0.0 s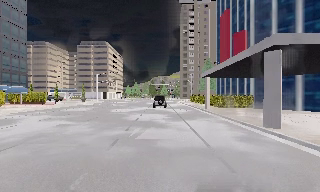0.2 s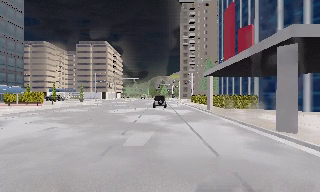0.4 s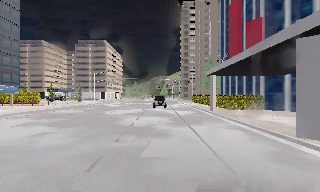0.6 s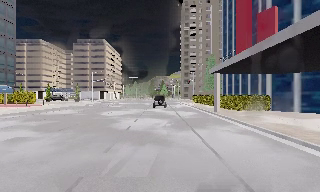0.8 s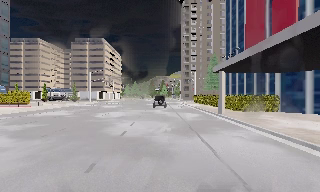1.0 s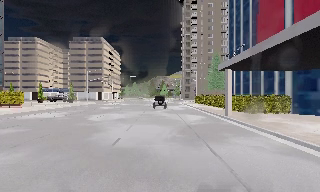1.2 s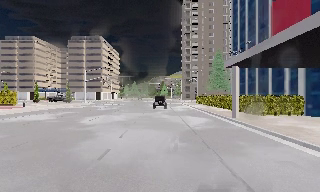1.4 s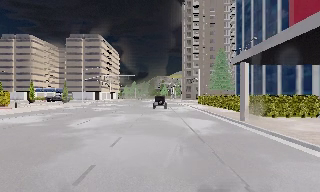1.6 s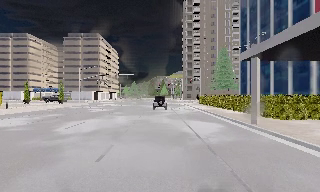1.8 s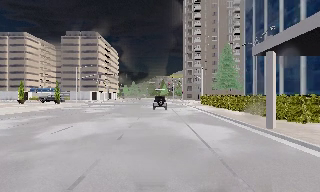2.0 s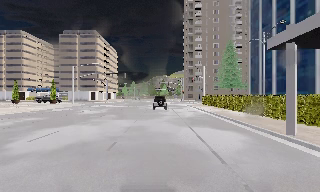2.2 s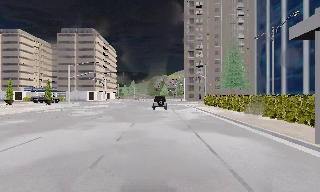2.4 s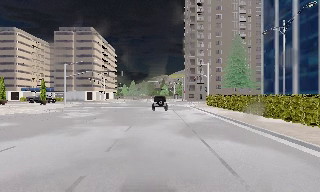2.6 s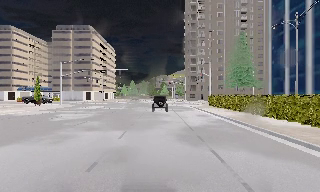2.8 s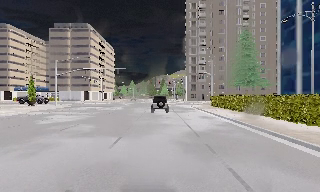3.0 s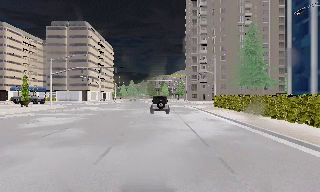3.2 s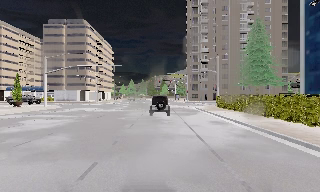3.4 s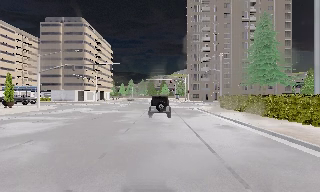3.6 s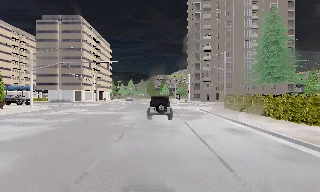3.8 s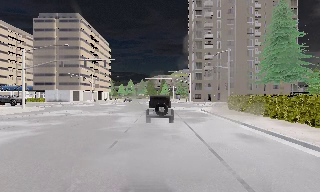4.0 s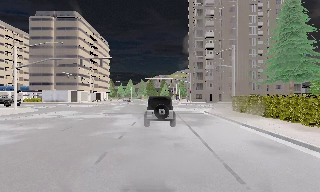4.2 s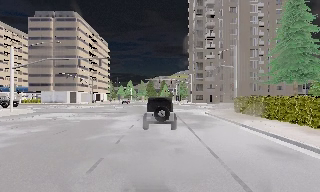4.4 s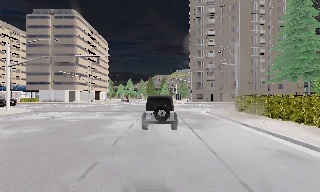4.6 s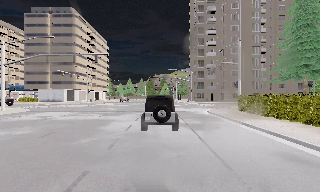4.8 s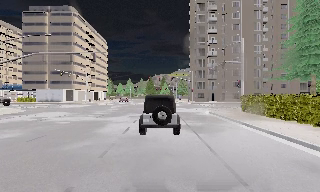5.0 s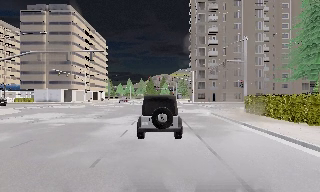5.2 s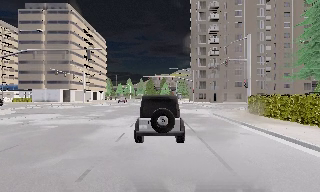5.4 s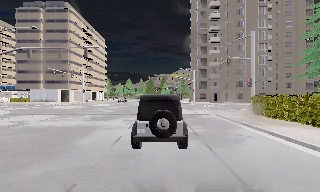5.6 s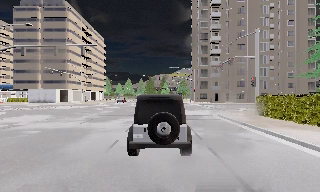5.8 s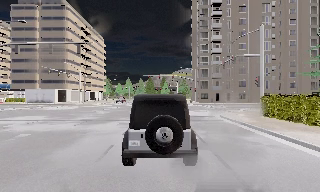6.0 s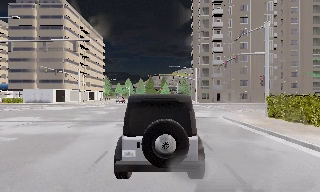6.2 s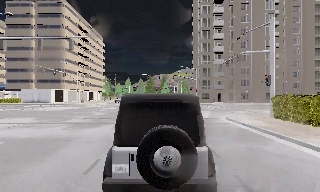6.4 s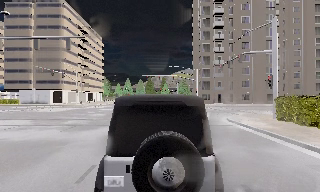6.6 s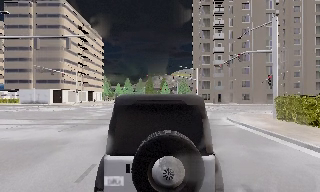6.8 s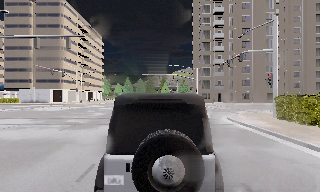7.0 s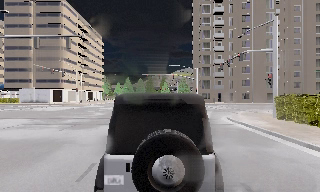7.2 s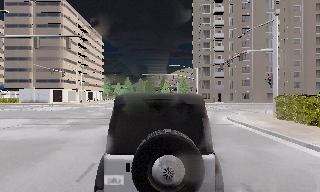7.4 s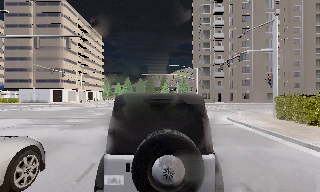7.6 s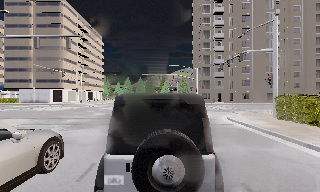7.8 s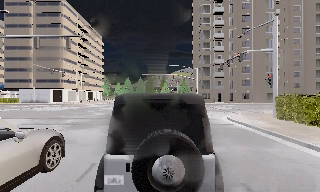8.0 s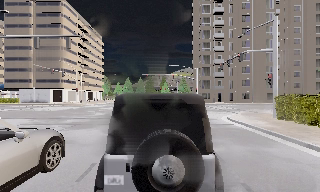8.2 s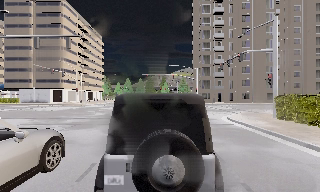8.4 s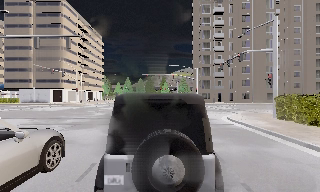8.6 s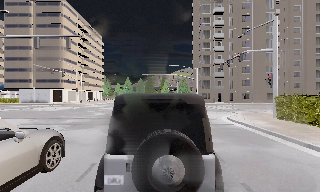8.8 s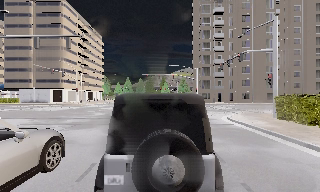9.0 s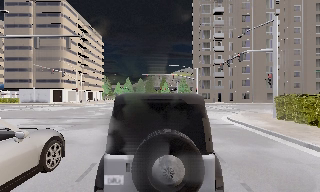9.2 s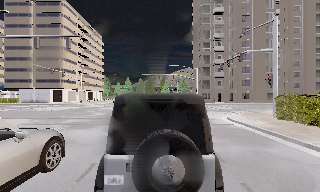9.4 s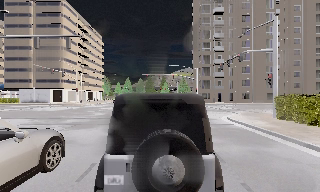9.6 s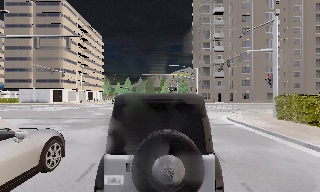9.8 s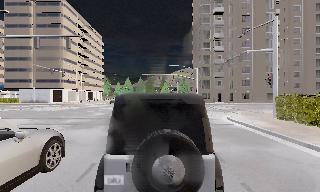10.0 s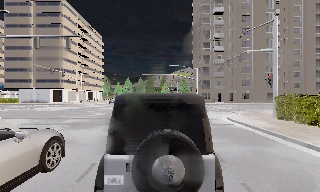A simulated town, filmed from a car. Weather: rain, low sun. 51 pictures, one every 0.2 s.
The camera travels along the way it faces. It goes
forward.
0.0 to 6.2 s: The camera travels forward, about 30 m, so what stands in front looms larger. It loses speed.
6.2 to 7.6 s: The camera shifts only a little, or ends up much as it began.
7.6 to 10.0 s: The camera keeps its place and its aim.
The film runs forward here.
